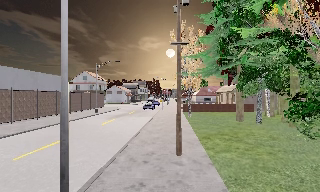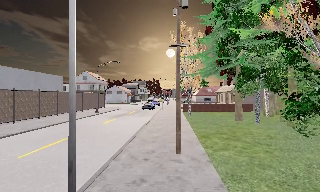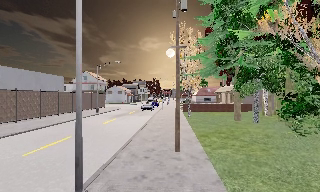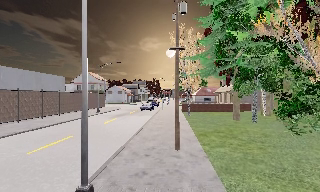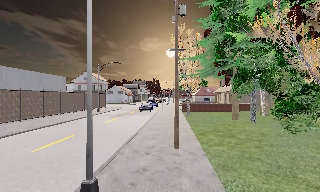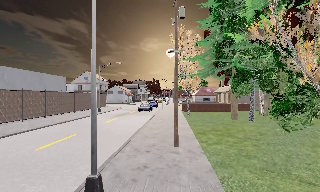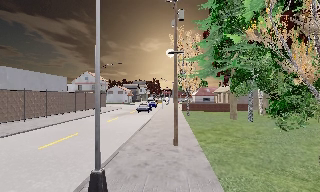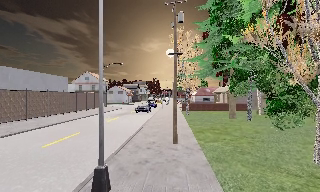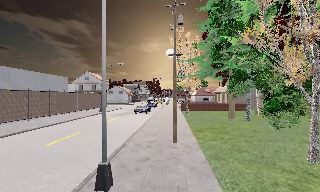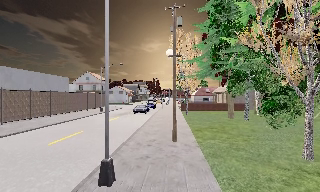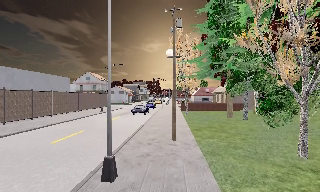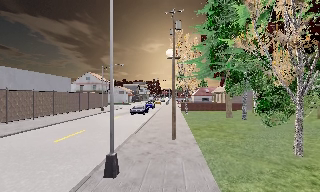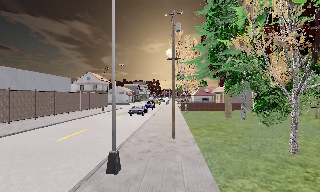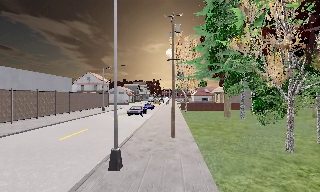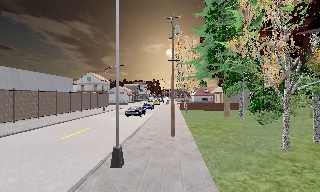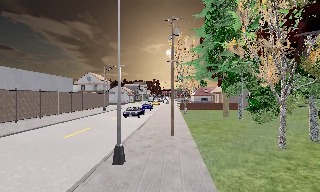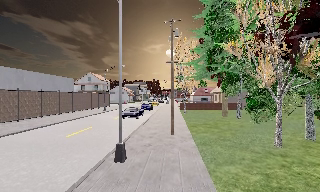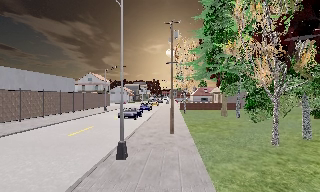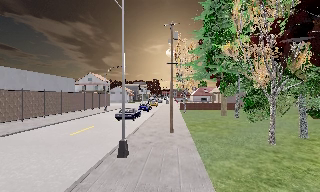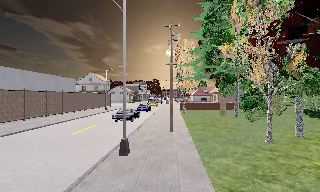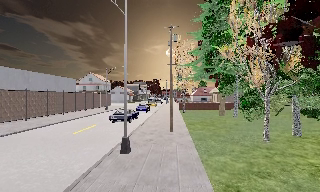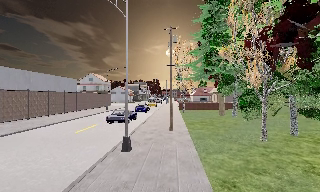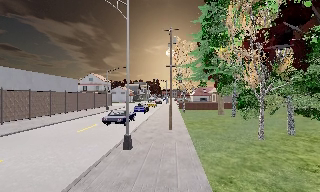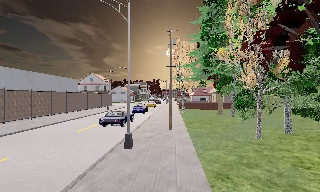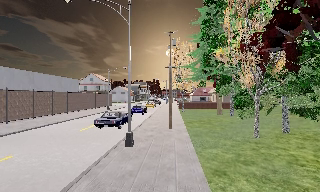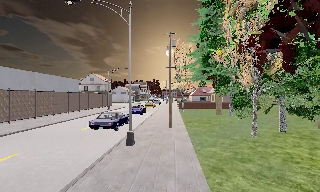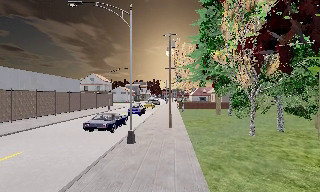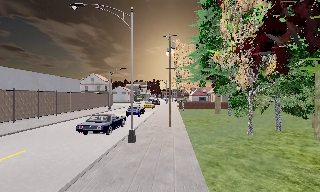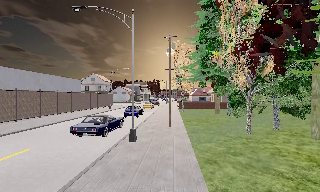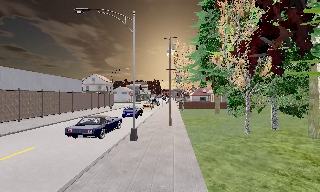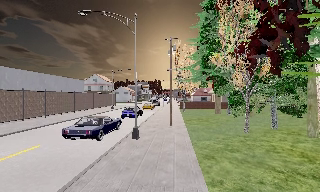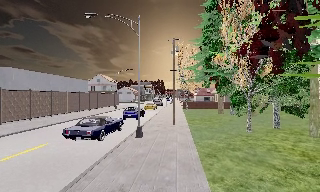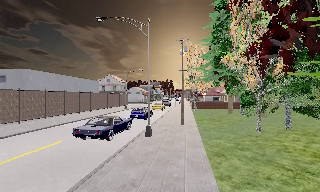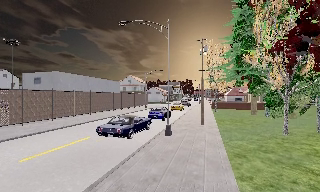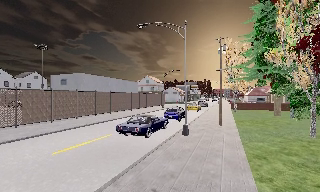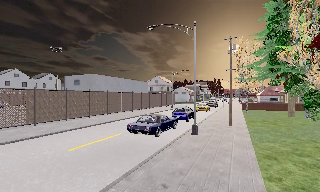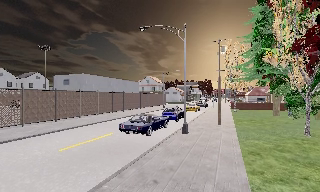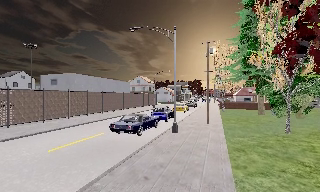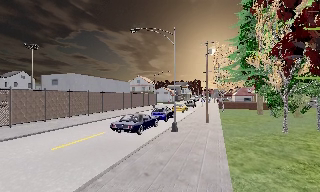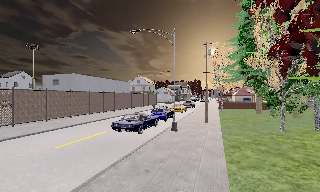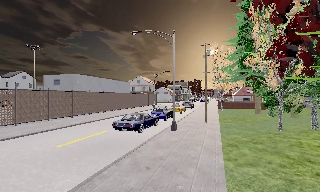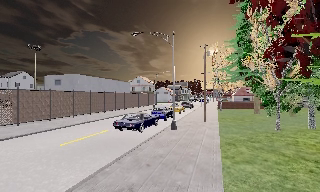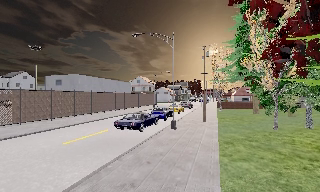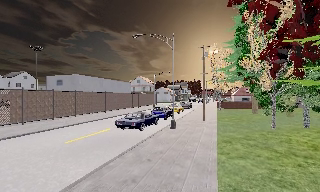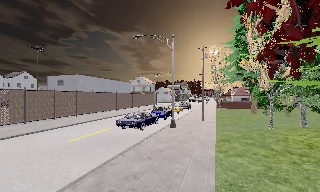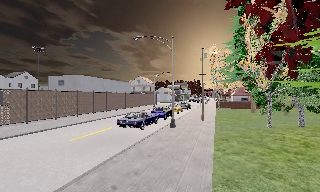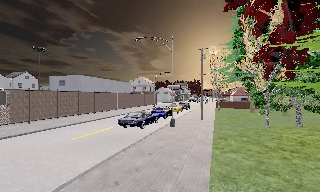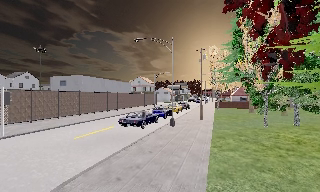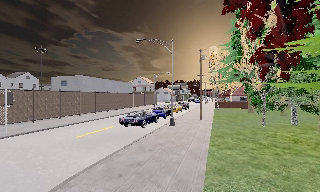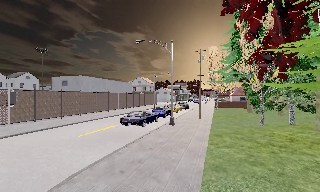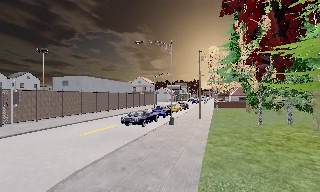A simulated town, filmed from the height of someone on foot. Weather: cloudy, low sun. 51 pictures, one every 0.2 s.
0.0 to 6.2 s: The camera travels backward, about 7 m, so what stands in front gets smaller.
6.2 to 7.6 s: The camera pans to its left, which is counterclockwise from overhead, by about 15 degrees. It travels backward, about 1.5 m, so what stands in front gets smaller.
7.6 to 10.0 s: The camera travels backward, about 3 m, so what stands in front gets smaller.
The film runs backward here.
